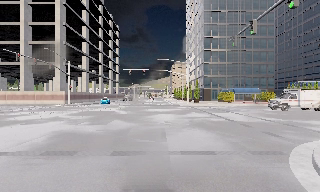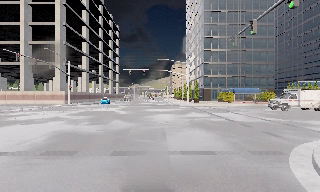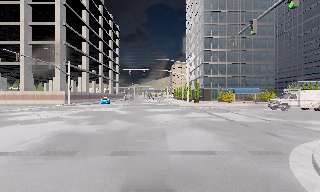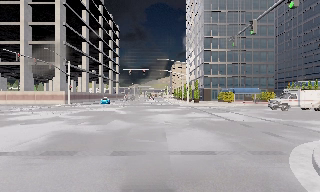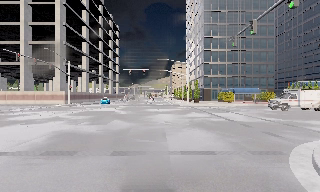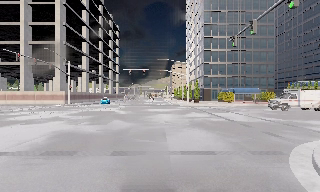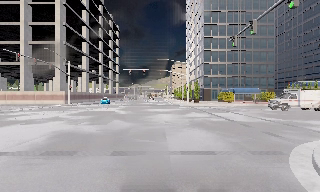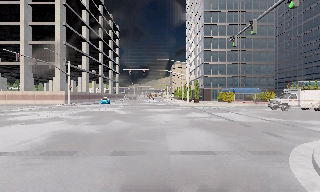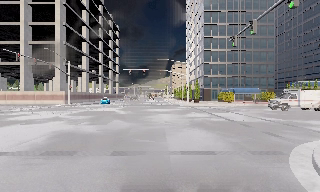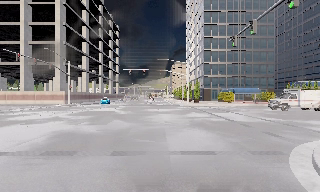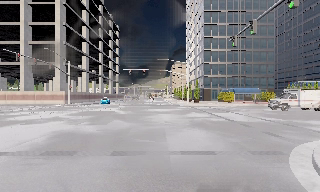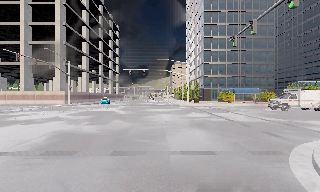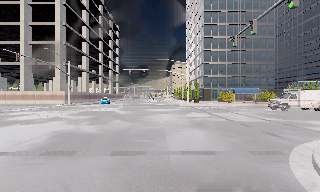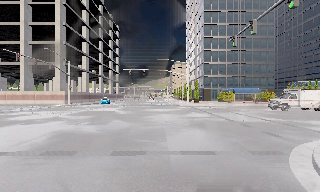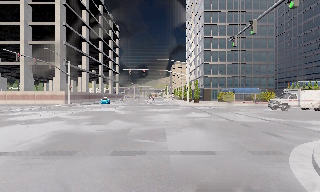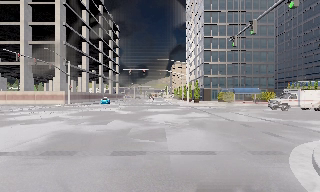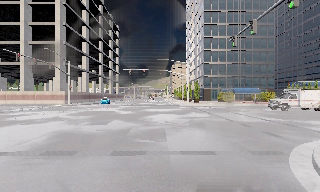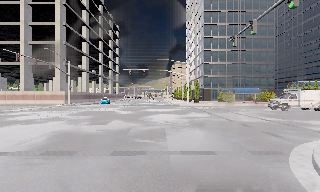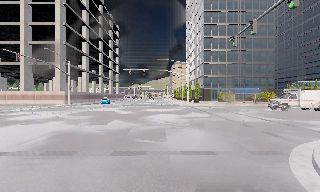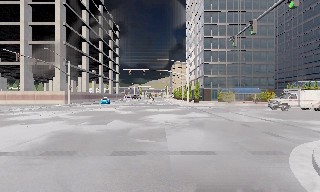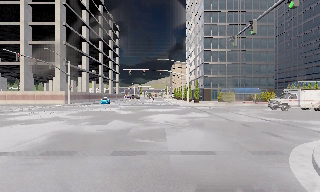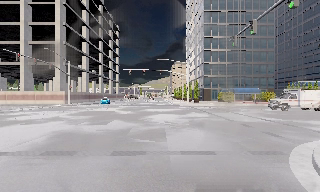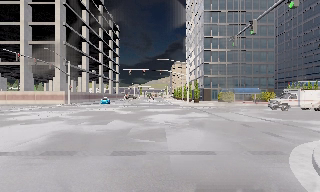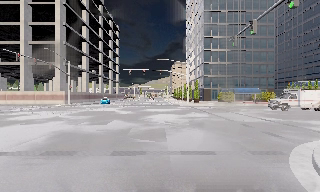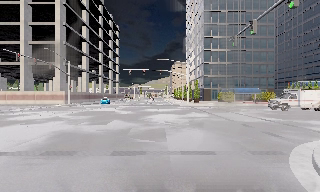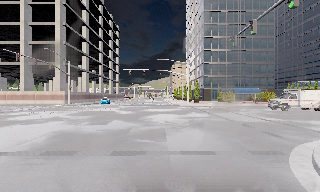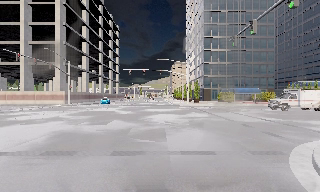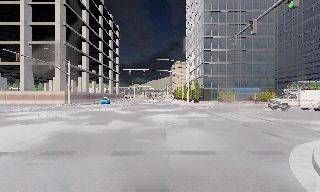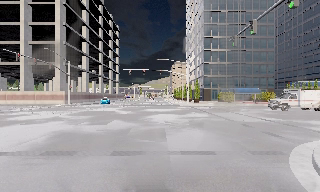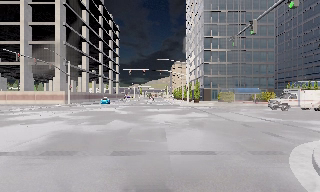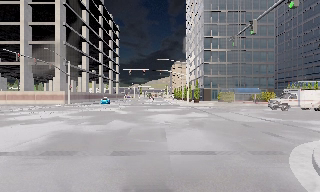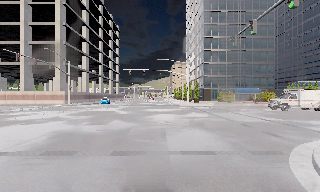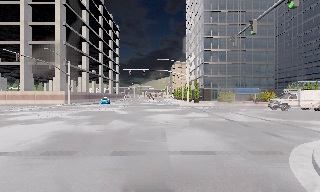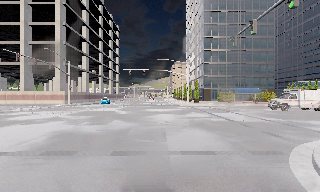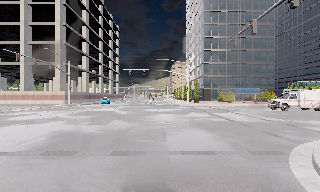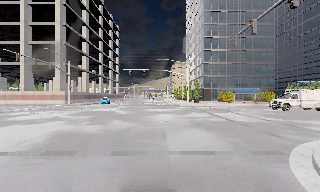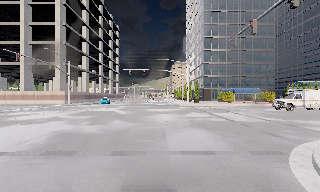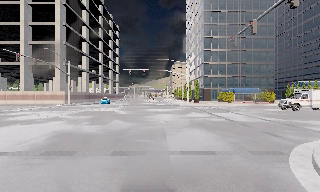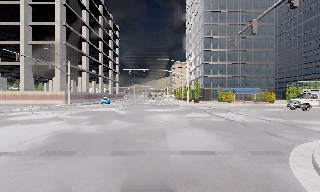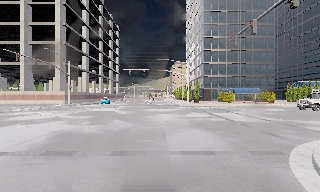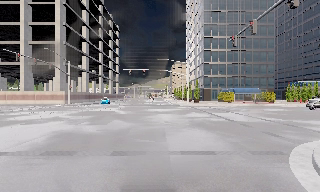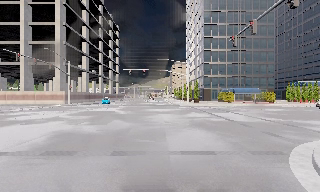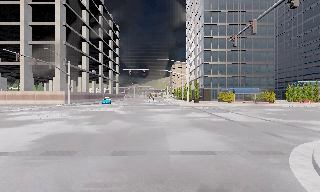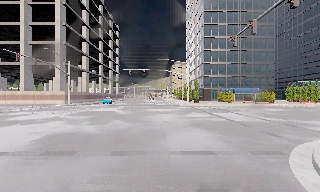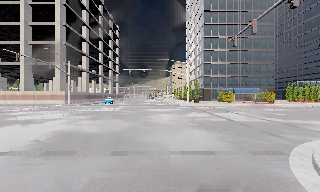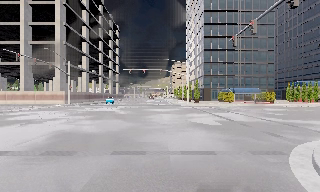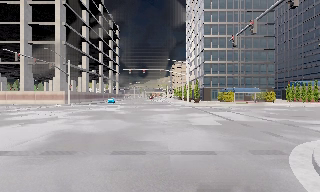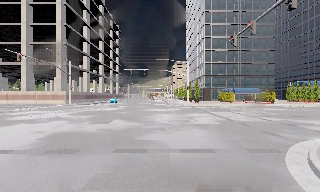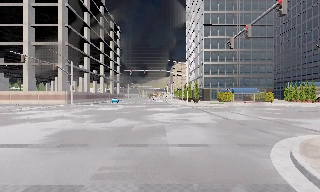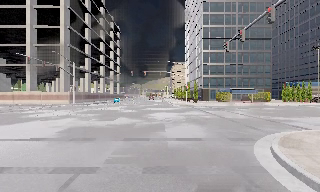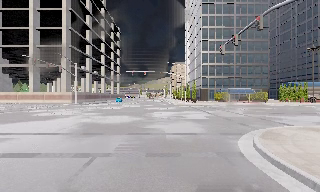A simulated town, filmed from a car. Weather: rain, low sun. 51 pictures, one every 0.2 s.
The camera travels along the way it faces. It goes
backward.
0.0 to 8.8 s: The camera keeps its place and its aim.
8.8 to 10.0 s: The camera travels backward, about 2.5 m, so what stands in front gets smaller. It gains speed.
The film runs backward here.
